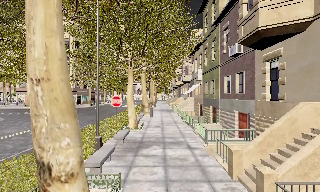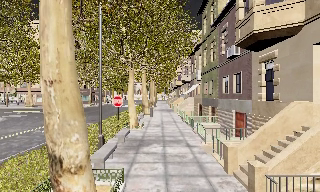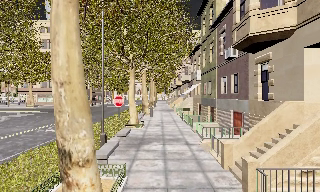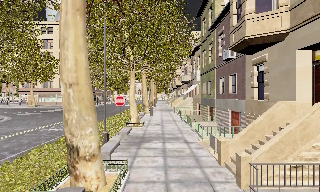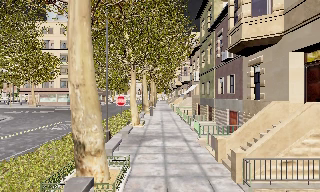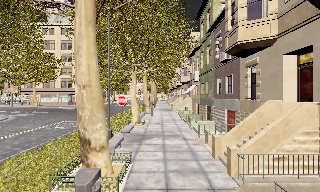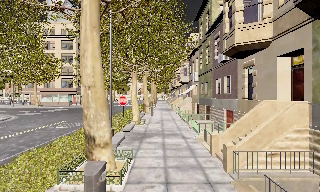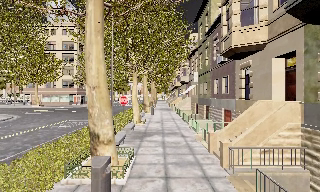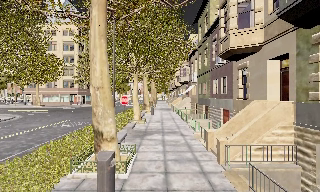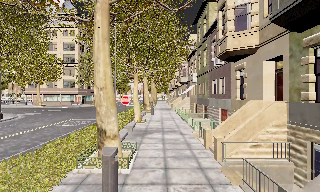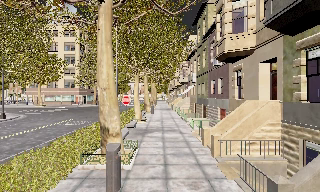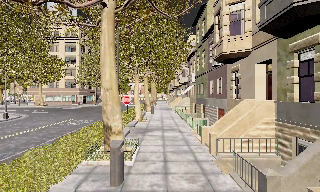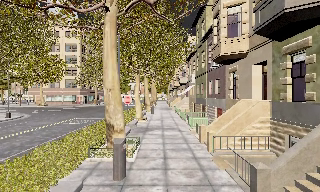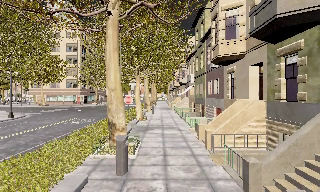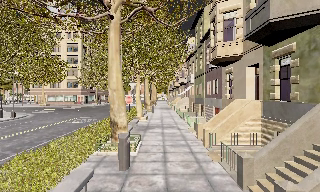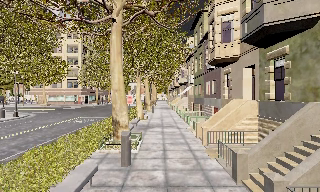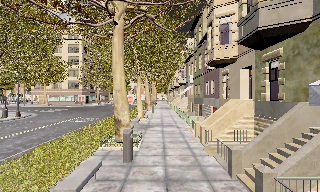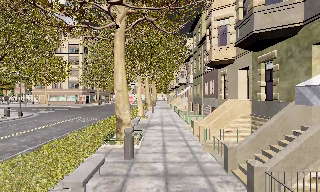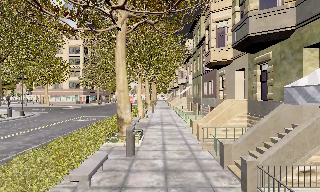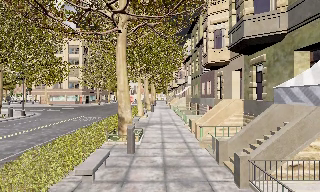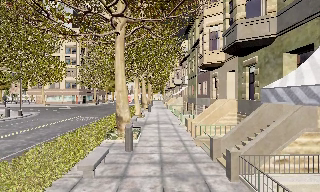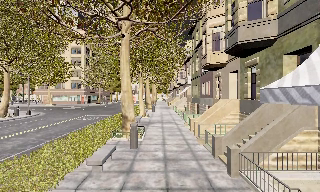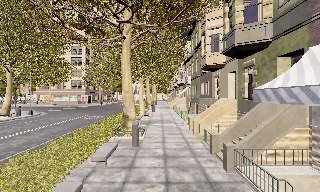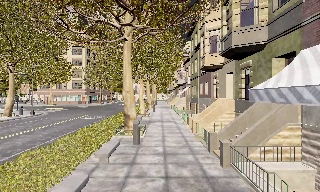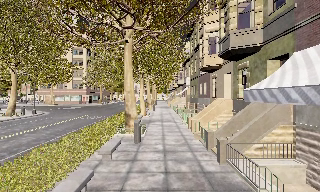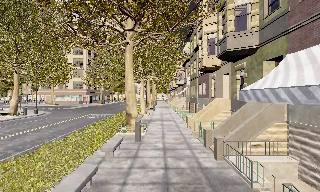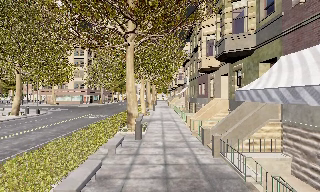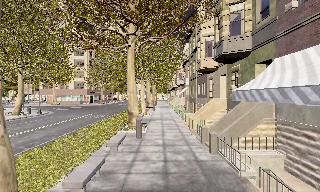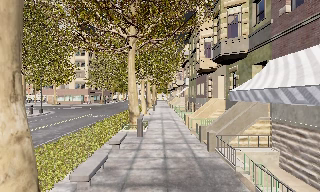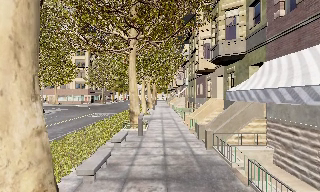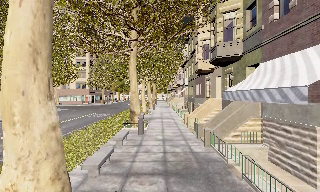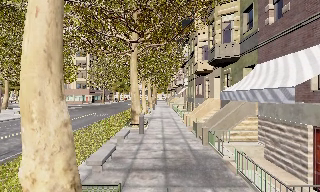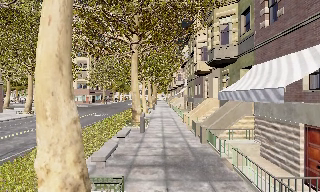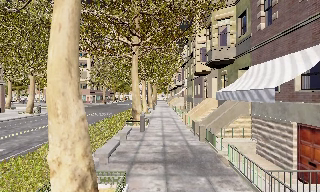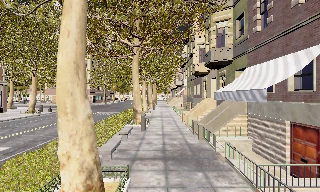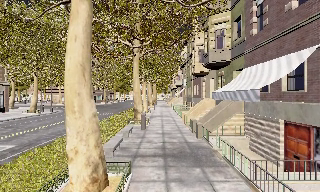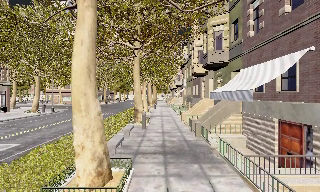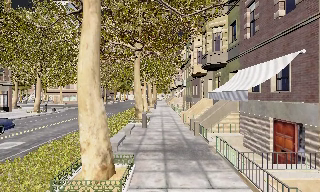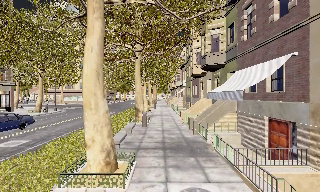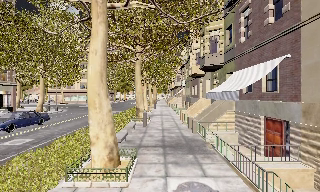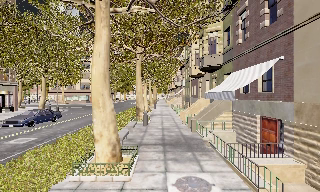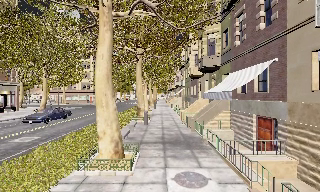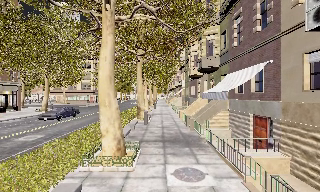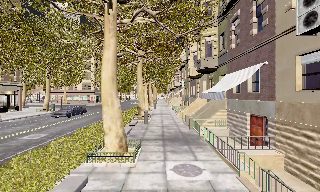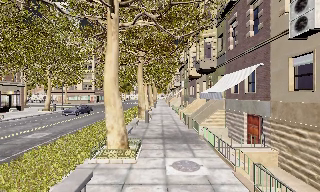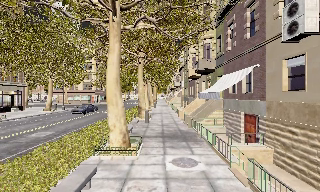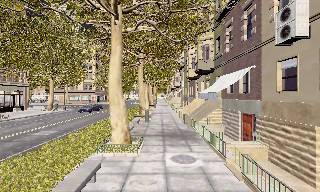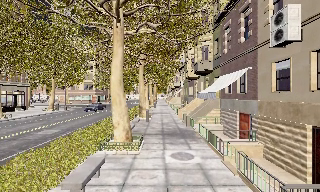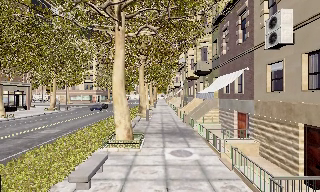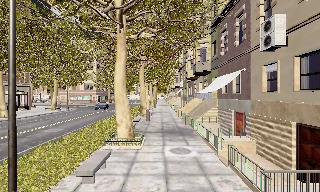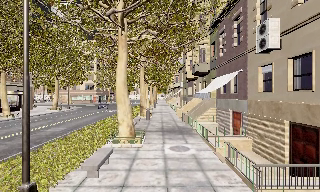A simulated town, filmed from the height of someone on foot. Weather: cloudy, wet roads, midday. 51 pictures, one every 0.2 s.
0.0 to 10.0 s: The camera travels backward, about 16 m, so what stands in front gets smaller.
The film runs backward here.
